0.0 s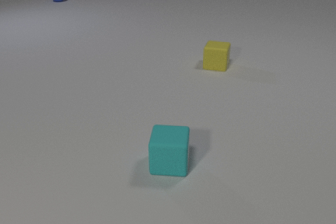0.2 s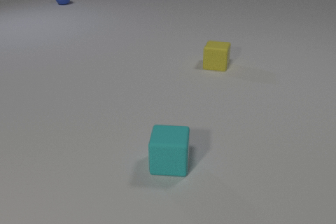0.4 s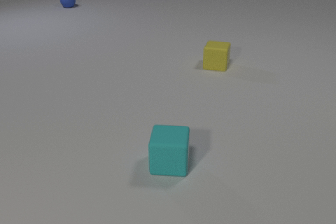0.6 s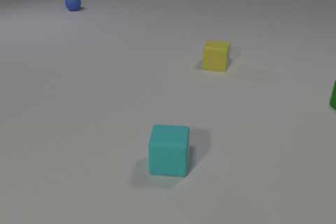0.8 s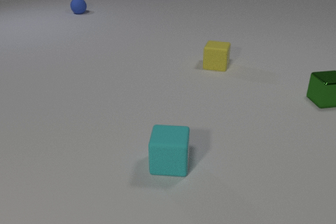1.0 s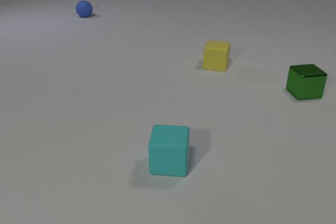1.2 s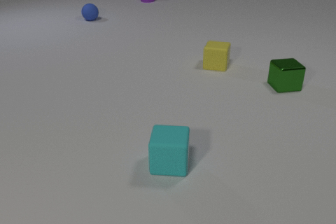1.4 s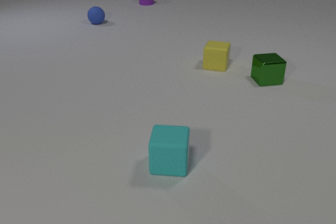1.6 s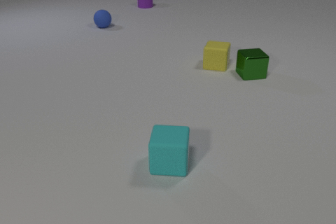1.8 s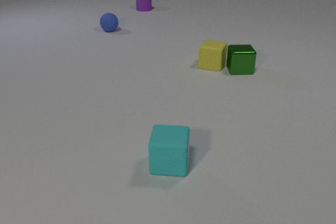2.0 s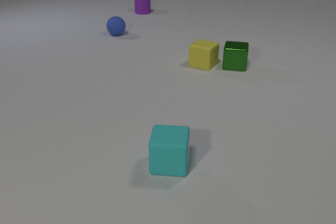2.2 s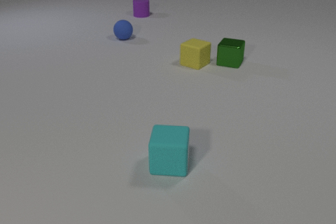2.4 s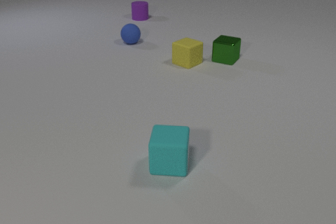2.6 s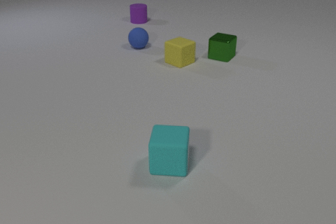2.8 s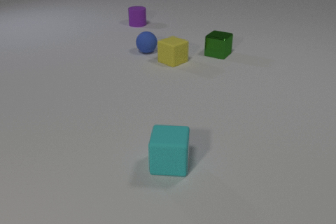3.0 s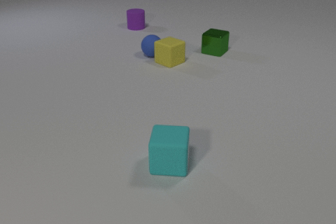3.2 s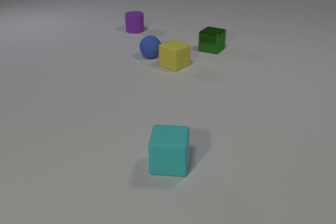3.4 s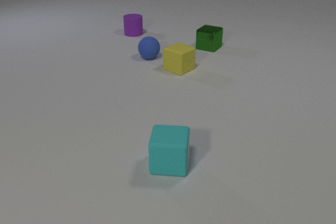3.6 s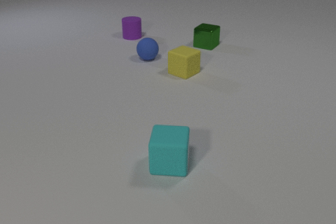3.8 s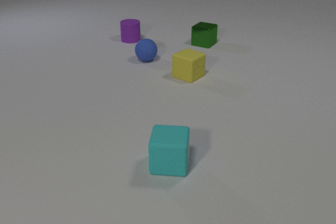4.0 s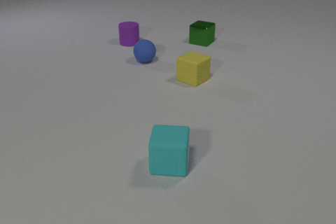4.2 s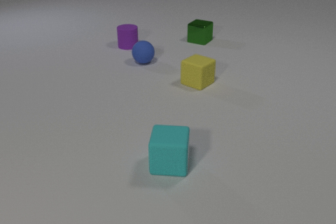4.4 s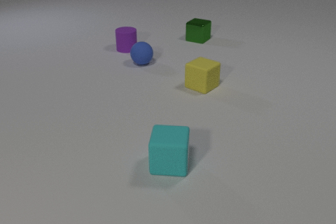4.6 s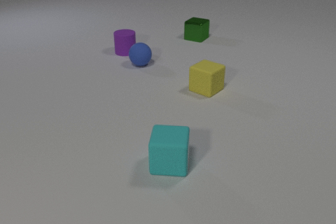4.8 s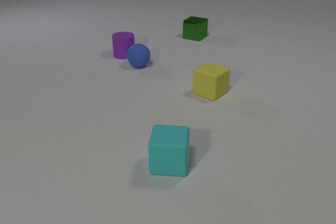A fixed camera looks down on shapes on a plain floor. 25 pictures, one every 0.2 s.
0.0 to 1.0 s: The green metal cube comes in at the right edge, slides to the left and away from the camera. The blue rubber sphere rolls toward the camera. The purple rubber cylinder comes in at the top edge, slides toward the camera.
1.0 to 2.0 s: The green metal cube slides to the left and away from the camera, spins so that its near face slides to the left, clockwise seen from above. The yellow rubber cube slides to the left. The blue rubber sphere rolls toward the camera and to the right. The purple rubber cylinder slides toward the camera. The green metal cube and the yellow rubber cube collide.
2.0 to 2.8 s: The green metal cube slides away from the camera and to the left. The yellow rubber cube slides to the left. The blue rubber sphere rolls toward the camera and to the right. The purple rubber cylinder slides toward the camera.
2.8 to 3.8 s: The green metal cube slides away from the camera and to the left. The yellow rubber cube slides toward the camera and to the right. The blue rubber sphere rolls toward the camera. The purple rubber cylinder slides toward the camera. The yellow rubber cube and the blue rubber sphere collide.
3.8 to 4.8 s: The green metal cube slides away from the camera and to the left. The yellow rubber cube slides toward the camera and to the right. The blue rubber sphere rolls toward the camera and to the left. The purple rubber cylinder slides toward the camera.
How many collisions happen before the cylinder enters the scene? 0.
What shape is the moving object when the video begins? sphere.
Are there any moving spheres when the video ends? yes.
